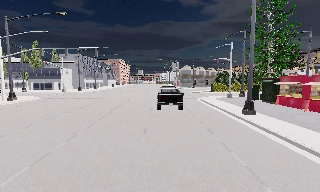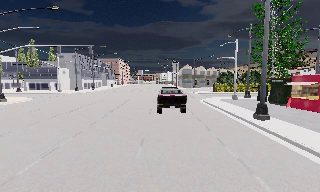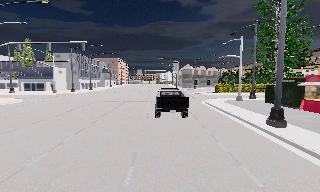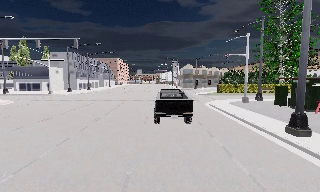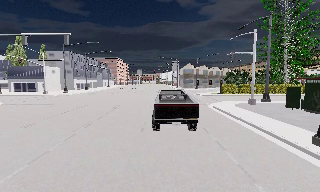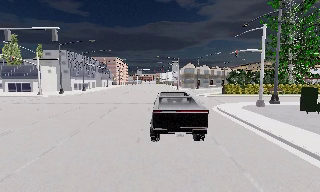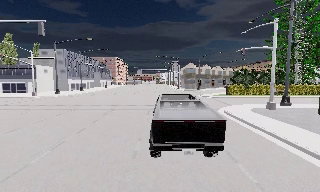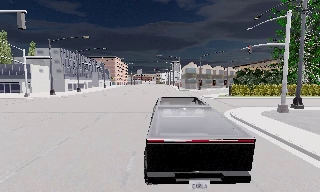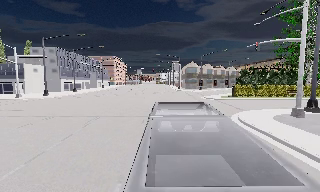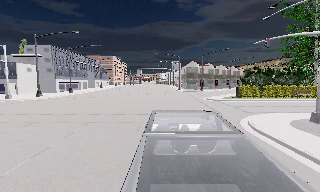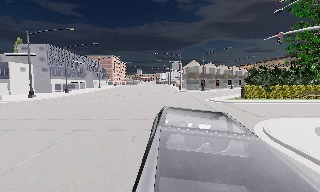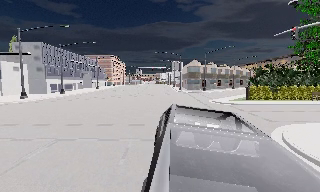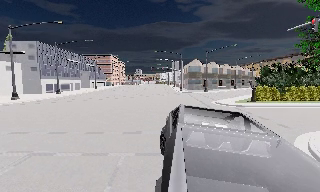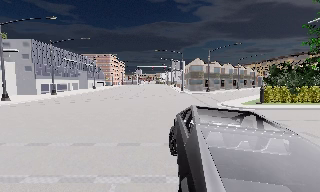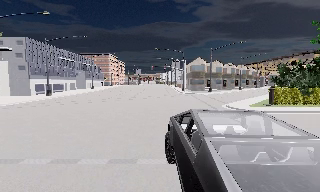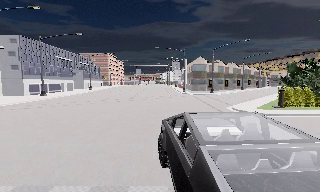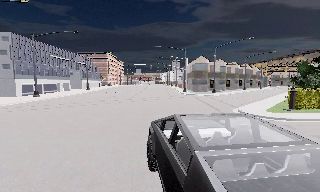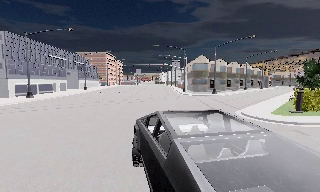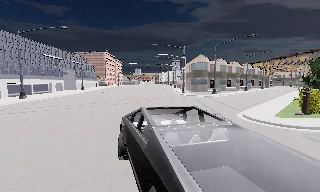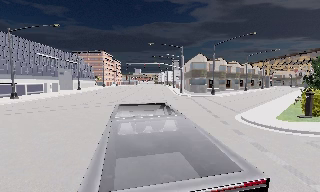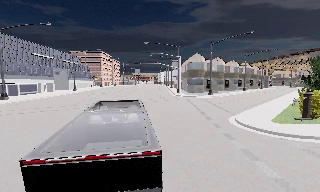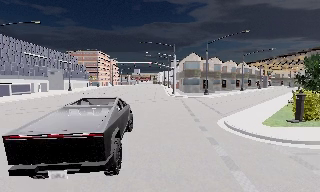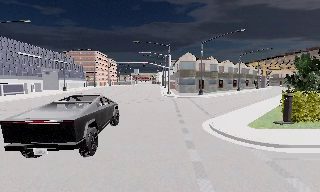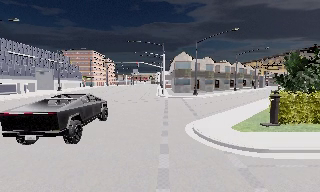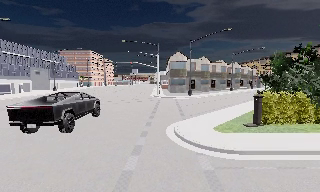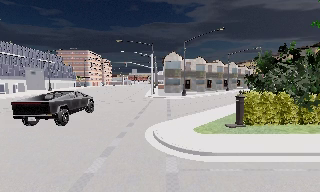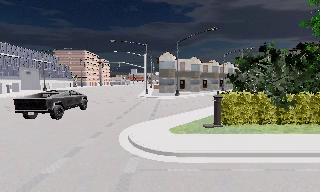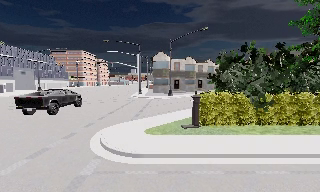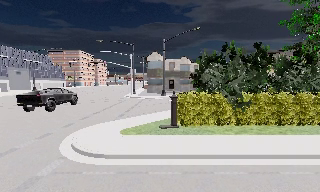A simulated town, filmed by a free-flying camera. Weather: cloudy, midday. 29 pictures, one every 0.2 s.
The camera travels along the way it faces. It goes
forward.
0.0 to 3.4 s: The camera travels forward, about 25 m, so what stands in front looms larger.
3.4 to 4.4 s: The camera travels to its right and forward, about 5 m, so close, fixed things drift to the left.
4.4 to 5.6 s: The camera travels to its right, about 7 m, so close, fixed things drift to the left.
The film runs forward here.
